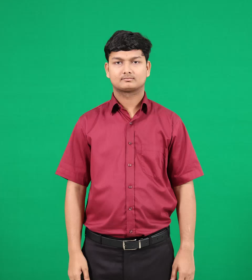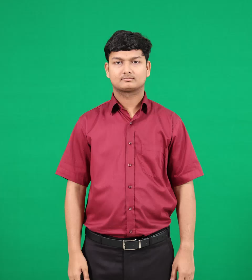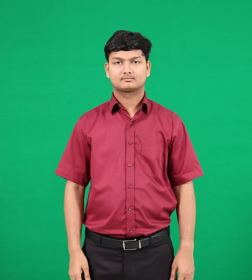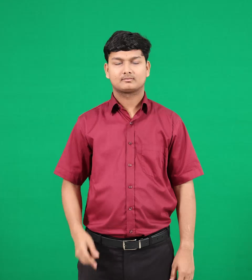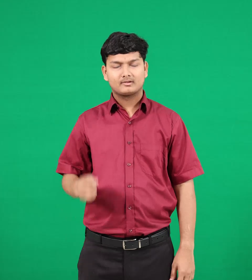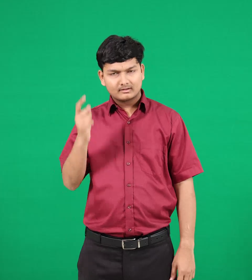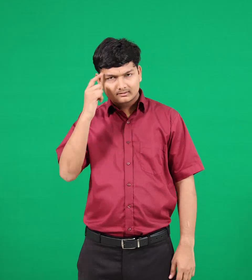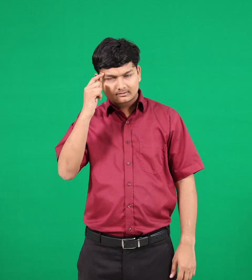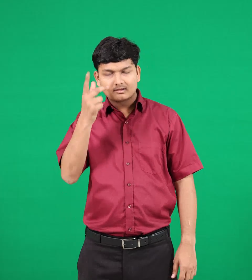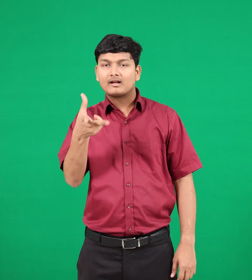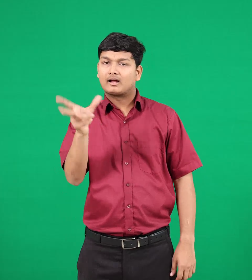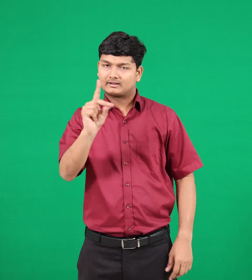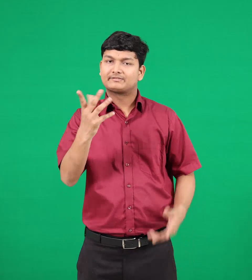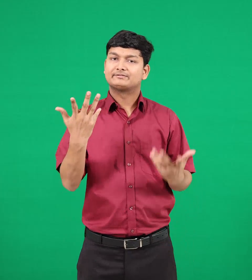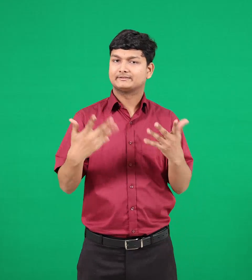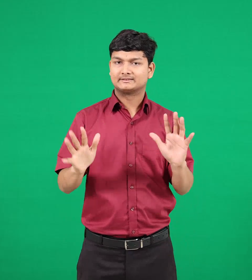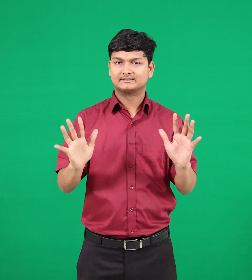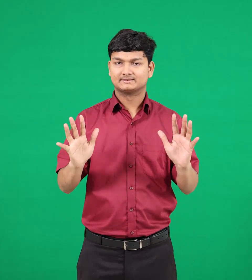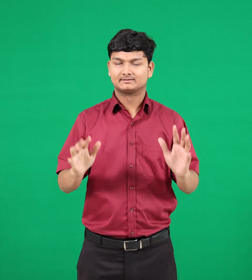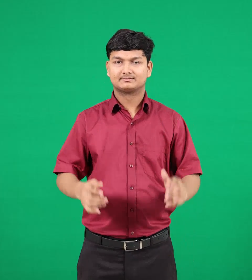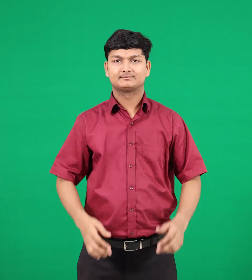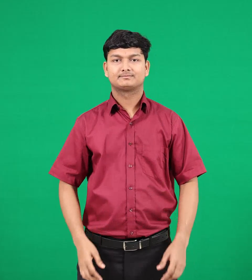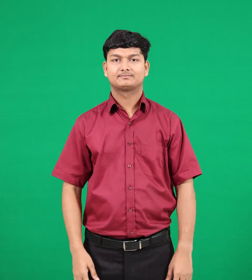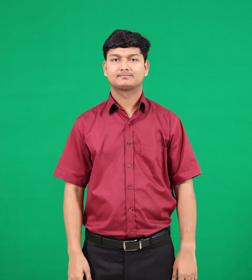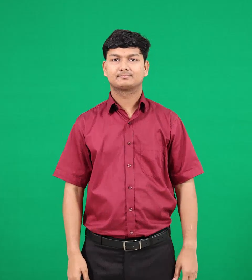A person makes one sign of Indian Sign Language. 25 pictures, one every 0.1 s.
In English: reminded
